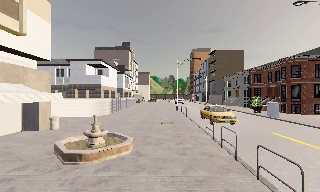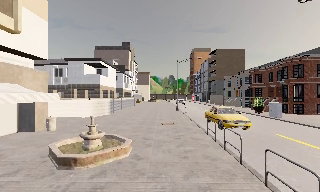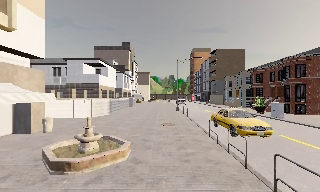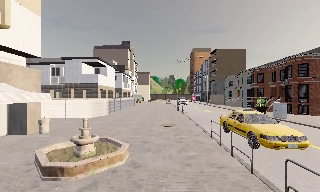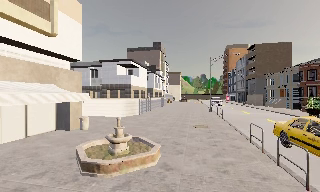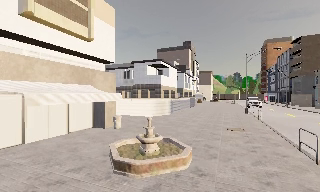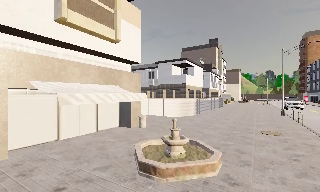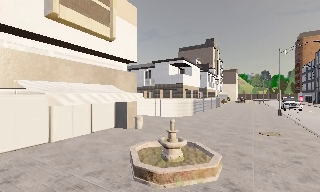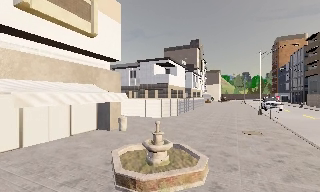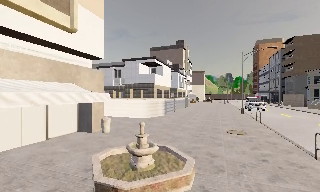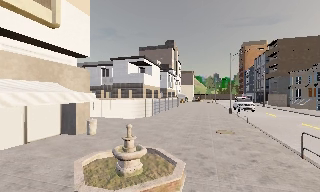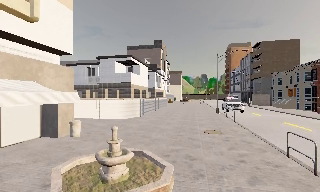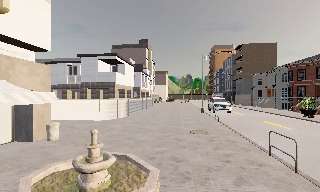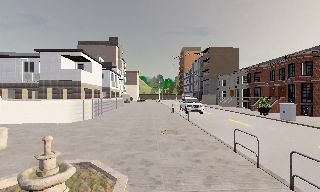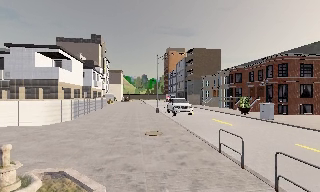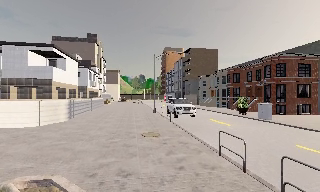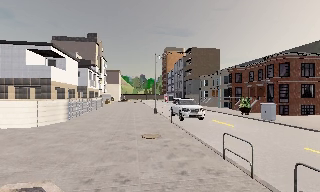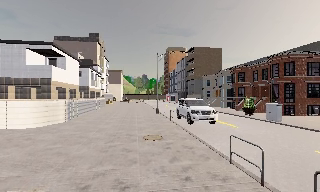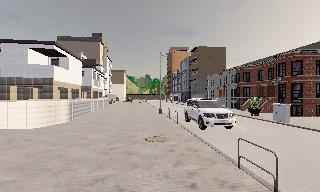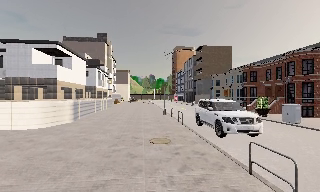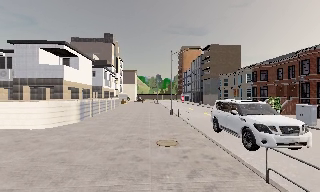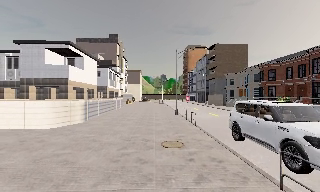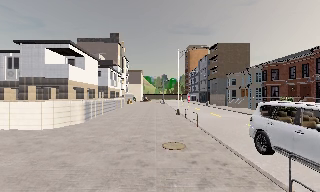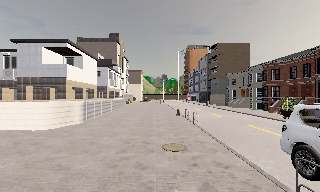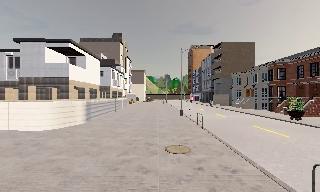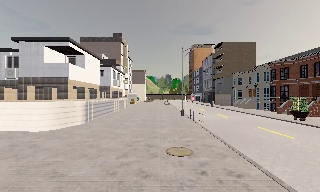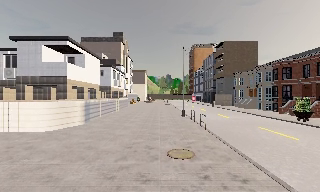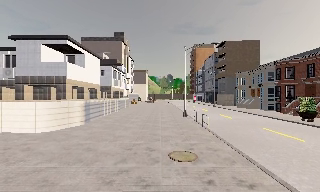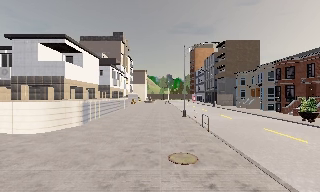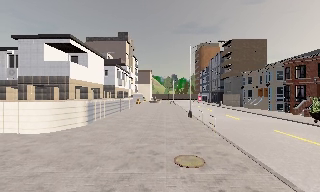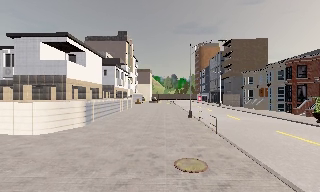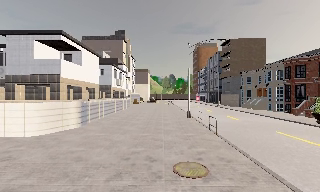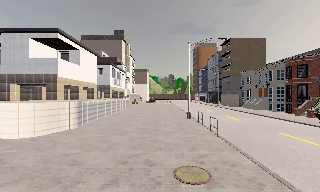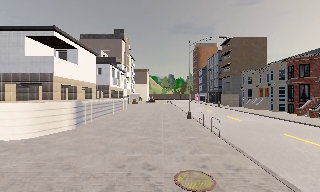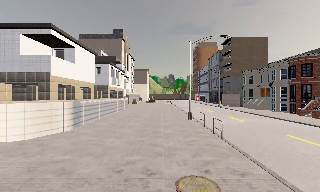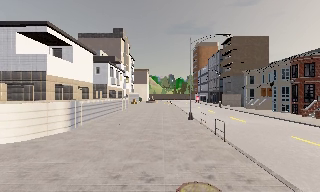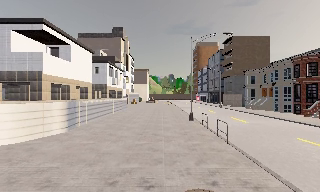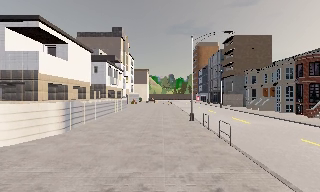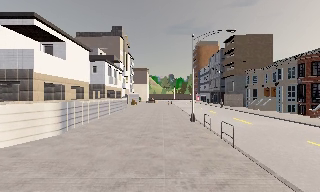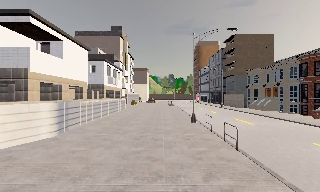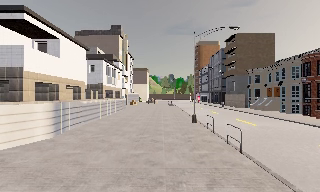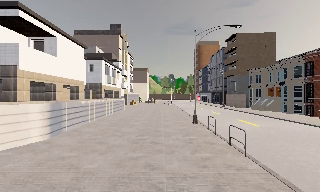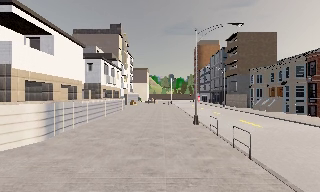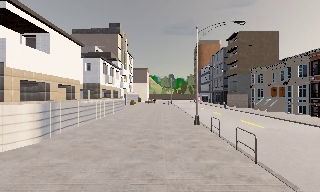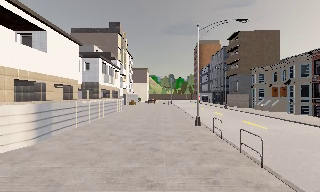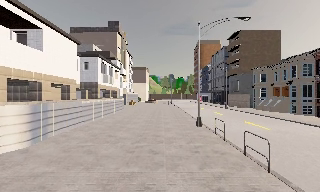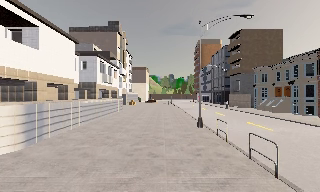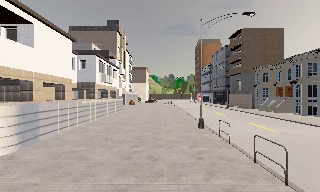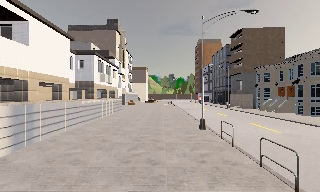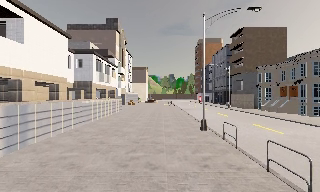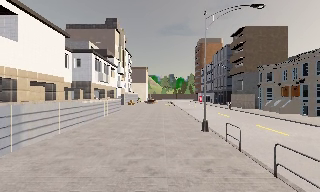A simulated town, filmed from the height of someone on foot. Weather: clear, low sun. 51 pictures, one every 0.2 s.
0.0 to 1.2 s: The camera pans to its left, which is counterclockwise from overhead, by about 30 degrees. It travels forward, about 1.5 m.
1.2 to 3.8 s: The camera pans to its right, which is clockwise from overhead, by about 35 degrees. It travels forward, about 3.5 m.
3.8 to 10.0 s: The camera travels forward, about 9 m, so what stands in front looms larger.
The film runs forward here.
